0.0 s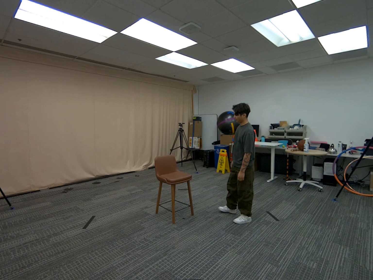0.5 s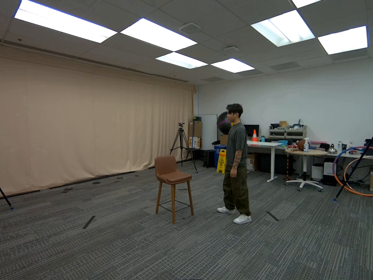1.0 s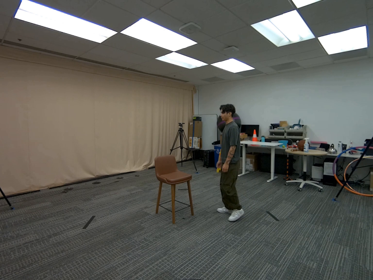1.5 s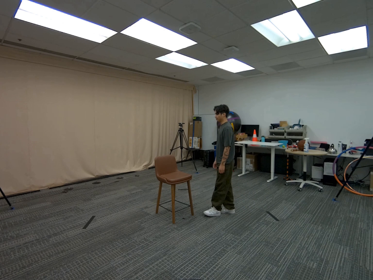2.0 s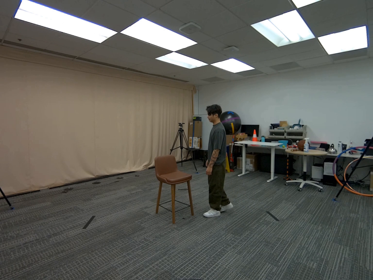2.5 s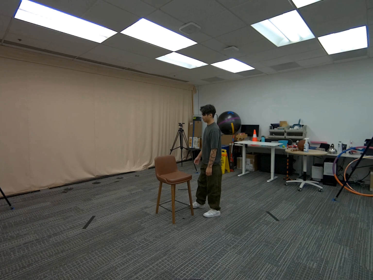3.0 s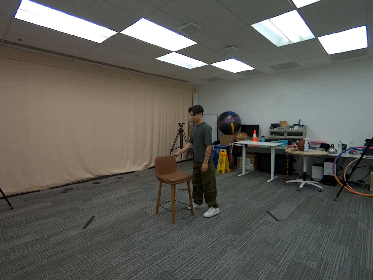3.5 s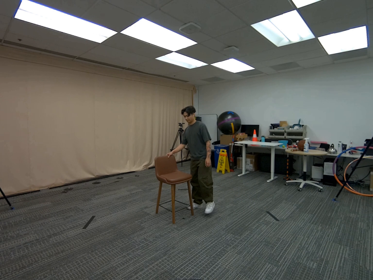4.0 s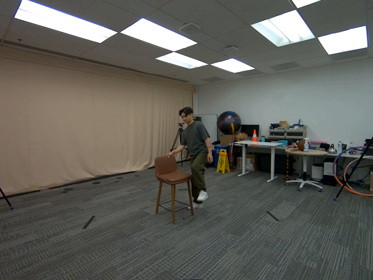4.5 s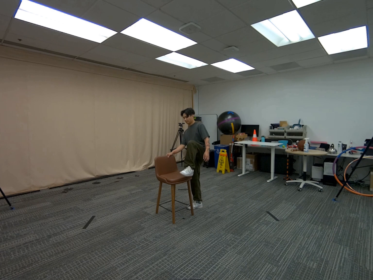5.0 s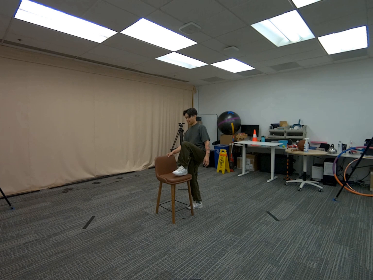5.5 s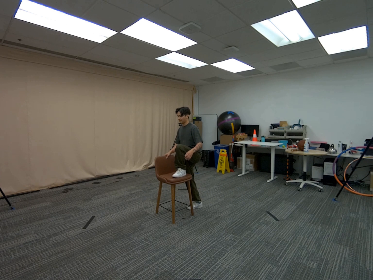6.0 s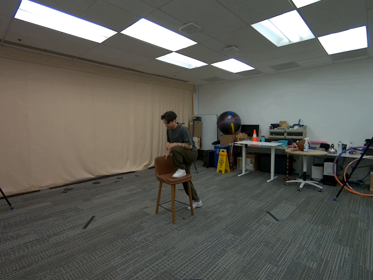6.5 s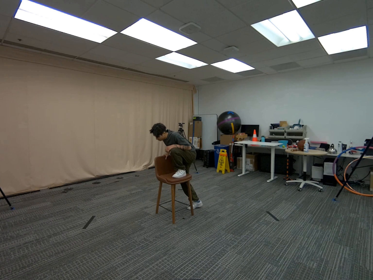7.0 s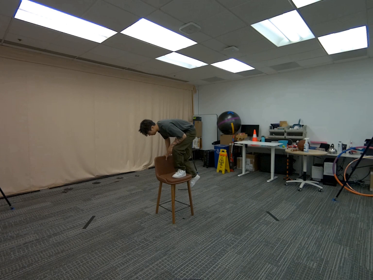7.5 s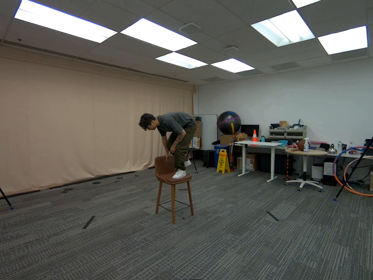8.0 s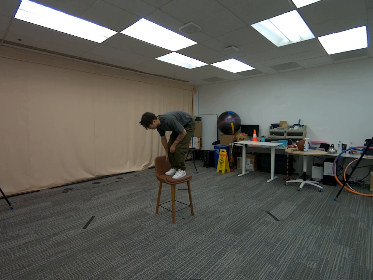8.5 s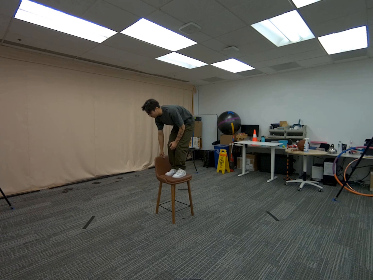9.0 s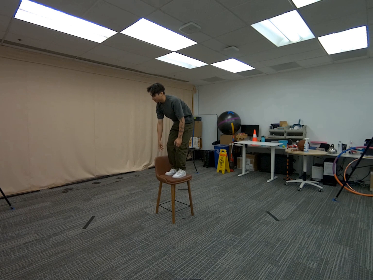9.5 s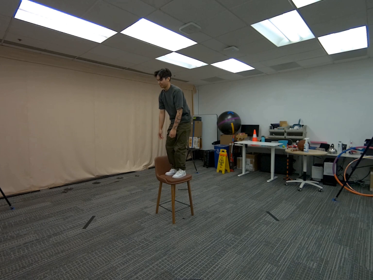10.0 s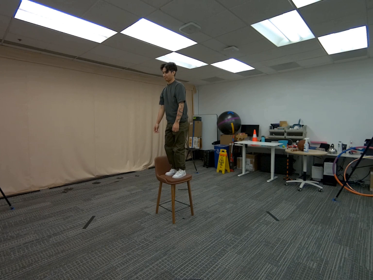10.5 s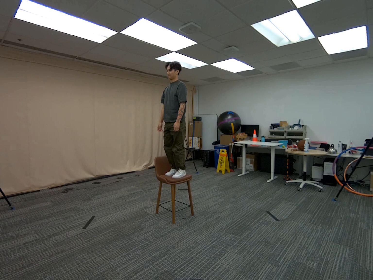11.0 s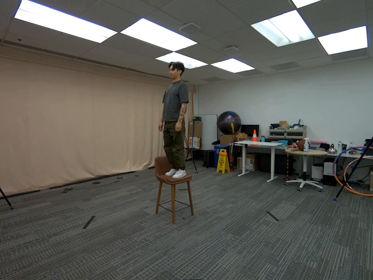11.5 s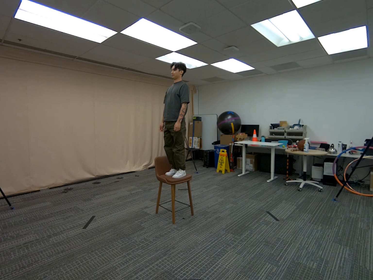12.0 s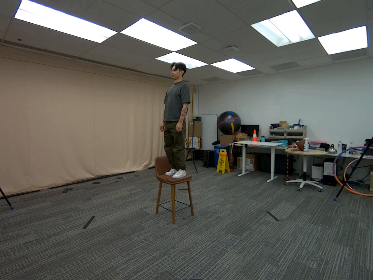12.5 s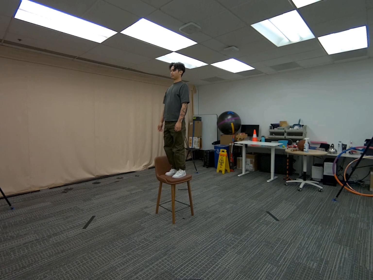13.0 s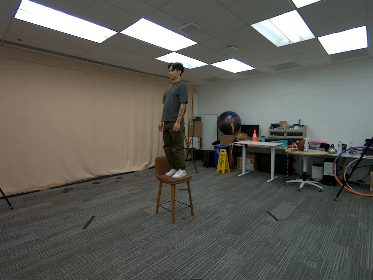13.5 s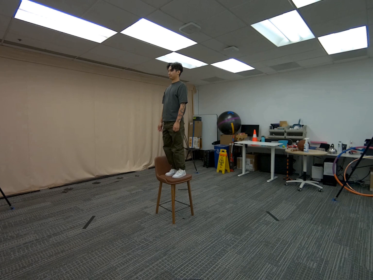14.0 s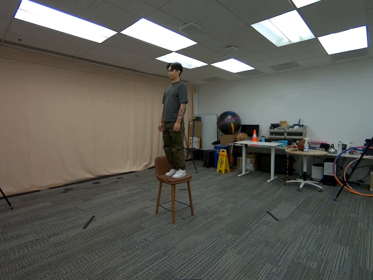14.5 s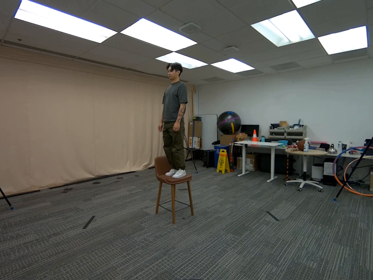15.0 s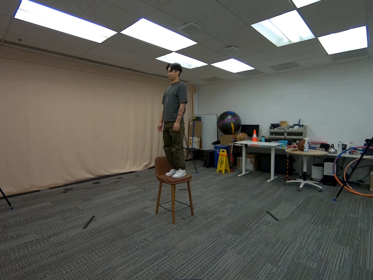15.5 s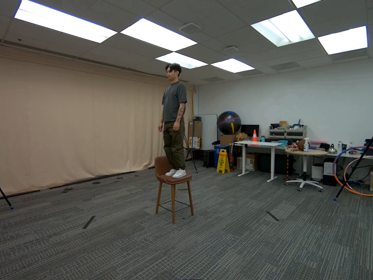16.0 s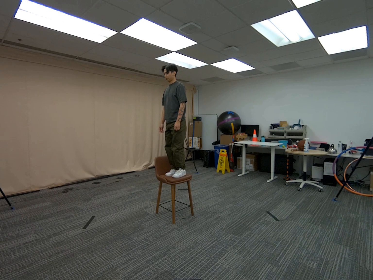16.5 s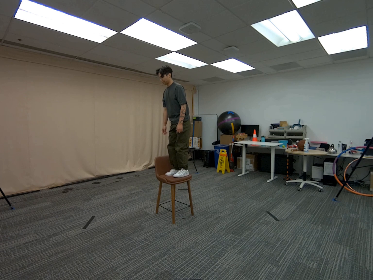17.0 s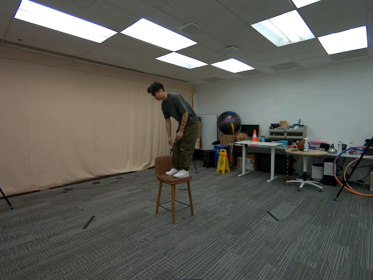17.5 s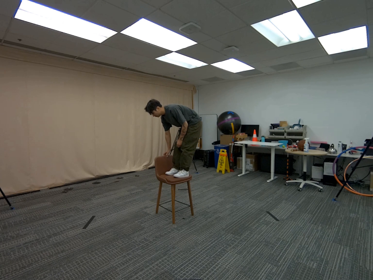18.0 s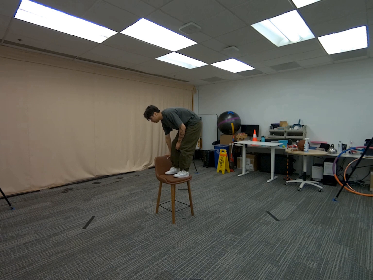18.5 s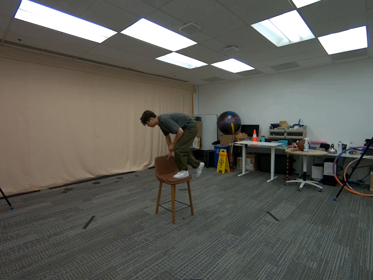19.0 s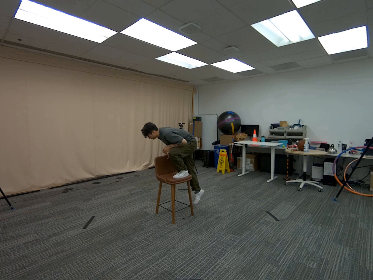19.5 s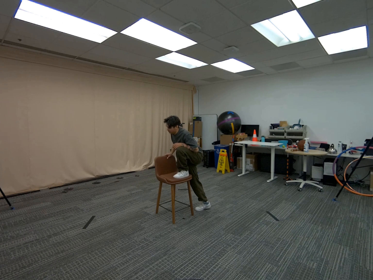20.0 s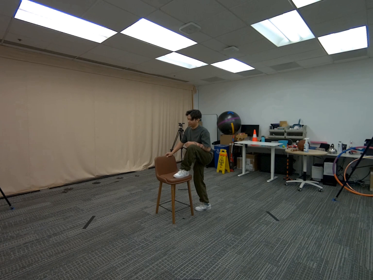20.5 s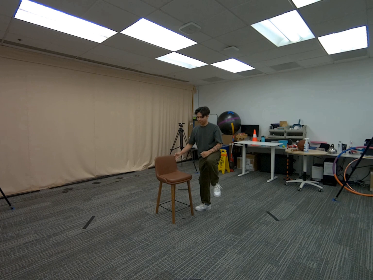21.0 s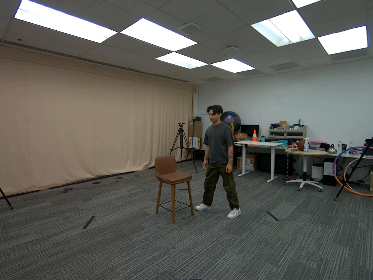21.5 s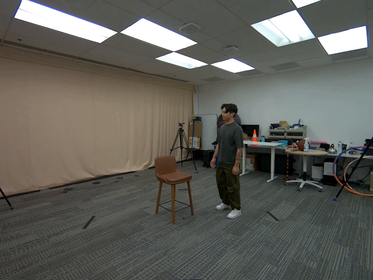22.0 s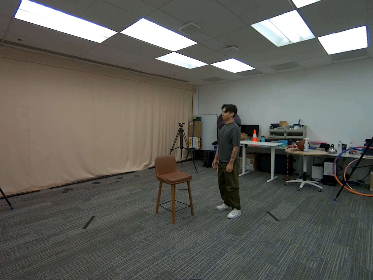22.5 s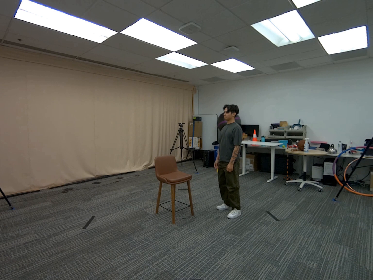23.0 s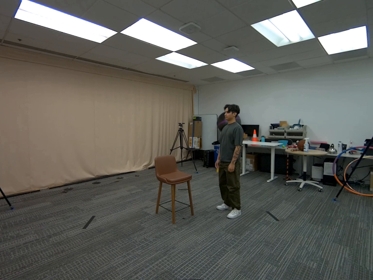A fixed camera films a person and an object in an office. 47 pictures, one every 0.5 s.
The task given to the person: Walk over to the tall bar stool and step on the tall bar stool using your left foot. Step off the tall bar stool.
